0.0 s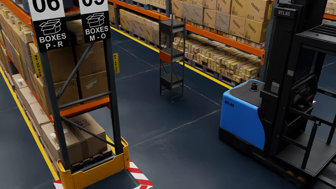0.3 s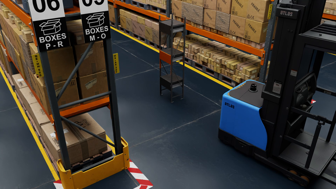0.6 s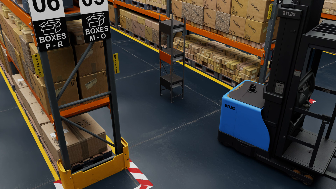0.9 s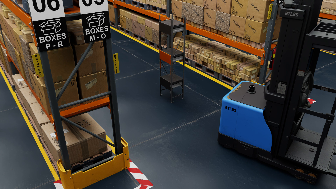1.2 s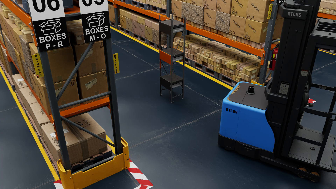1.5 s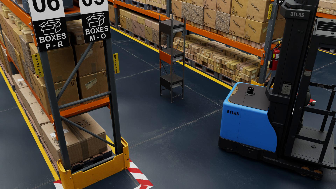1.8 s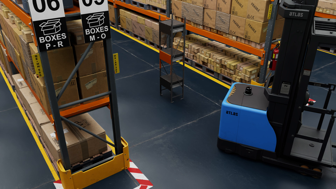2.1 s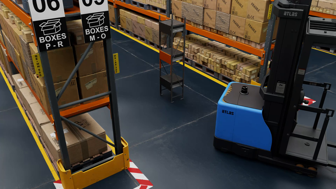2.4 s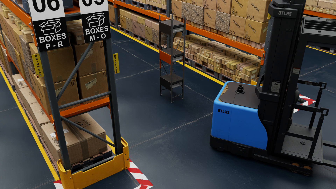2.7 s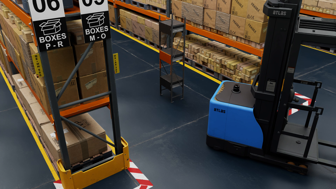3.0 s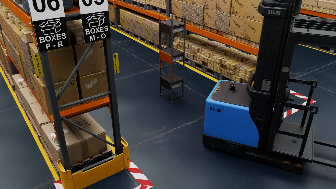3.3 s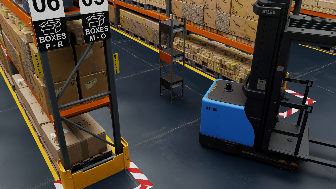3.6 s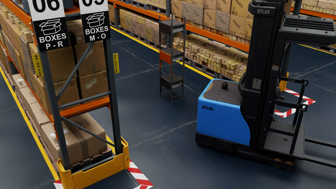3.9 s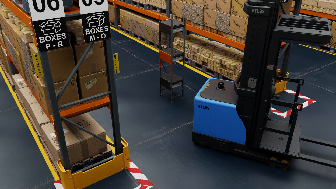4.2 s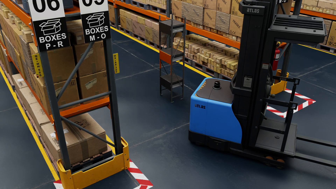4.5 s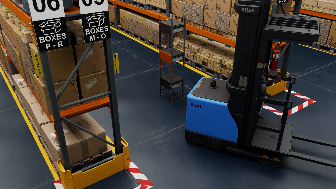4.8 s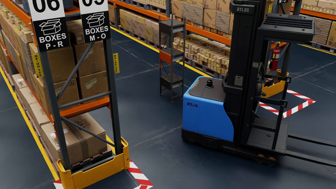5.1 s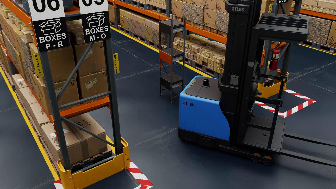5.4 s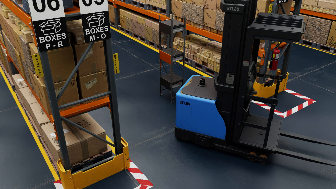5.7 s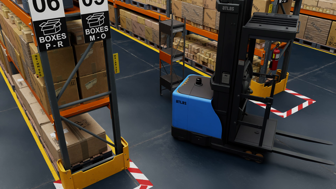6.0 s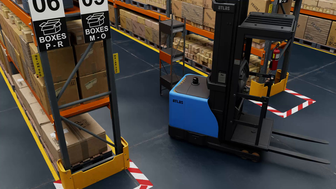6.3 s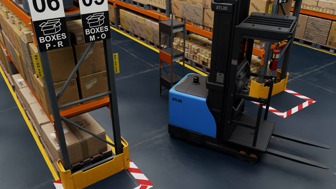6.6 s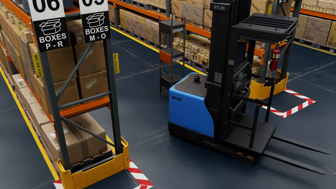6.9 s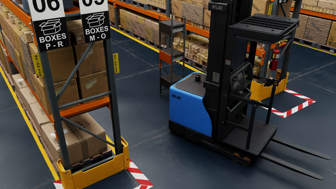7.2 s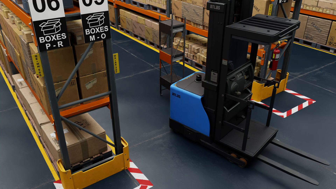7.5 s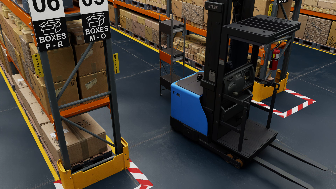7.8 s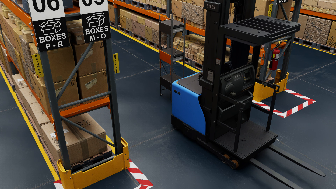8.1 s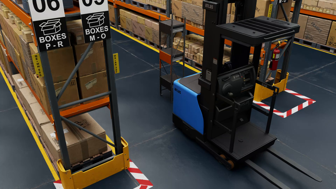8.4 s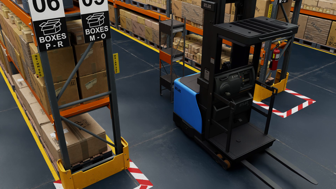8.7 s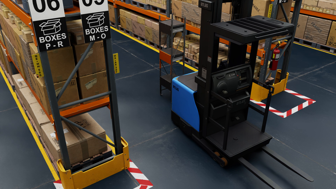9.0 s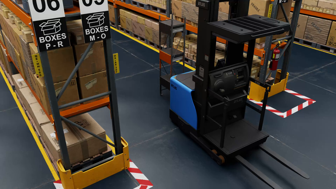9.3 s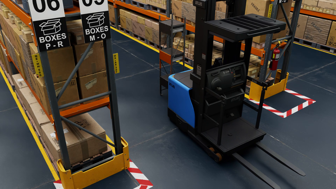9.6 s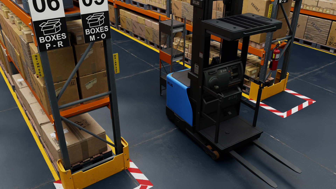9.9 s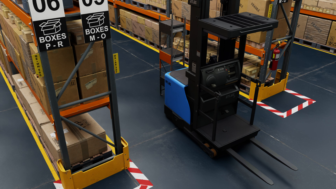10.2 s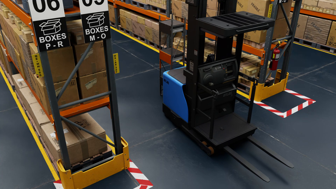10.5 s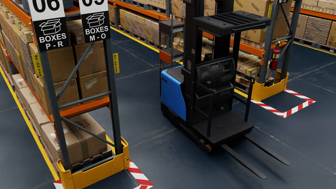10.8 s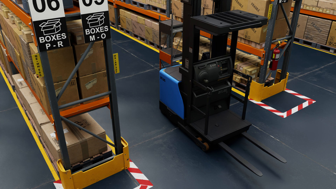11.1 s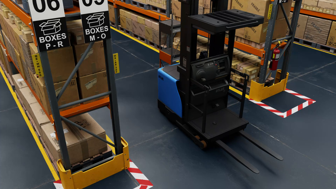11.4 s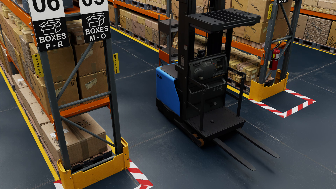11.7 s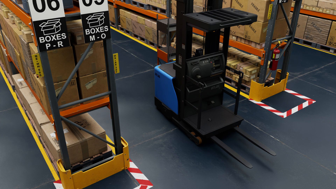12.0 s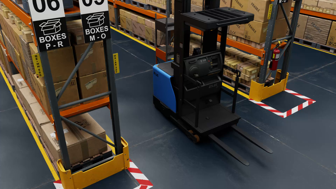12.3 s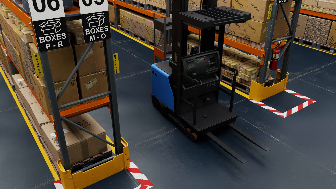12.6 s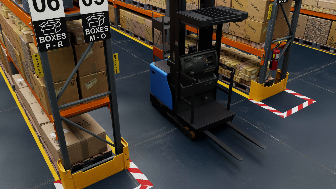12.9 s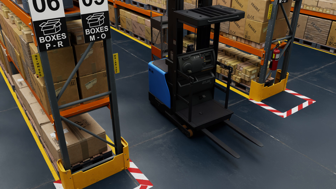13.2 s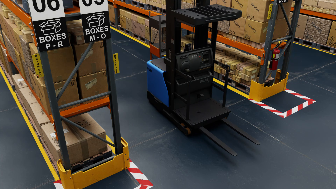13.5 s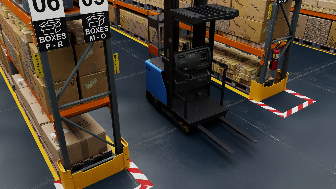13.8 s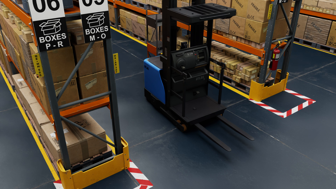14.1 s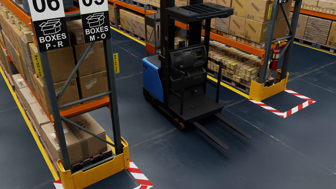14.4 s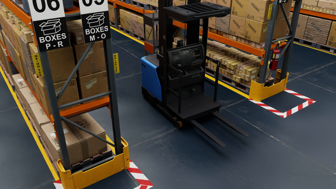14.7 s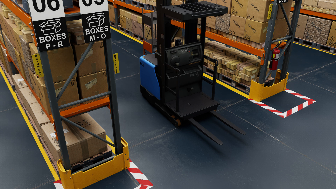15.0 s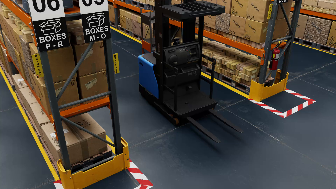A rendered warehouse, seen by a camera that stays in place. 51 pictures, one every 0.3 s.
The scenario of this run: A forklift runs into an object in its way.
